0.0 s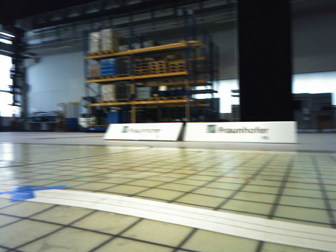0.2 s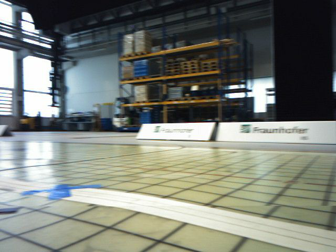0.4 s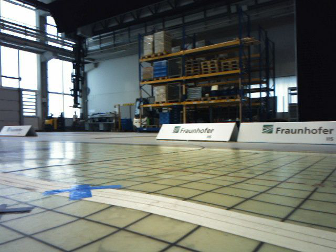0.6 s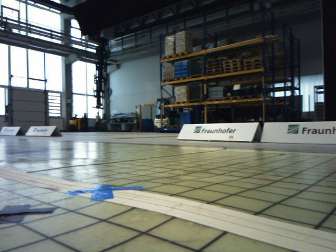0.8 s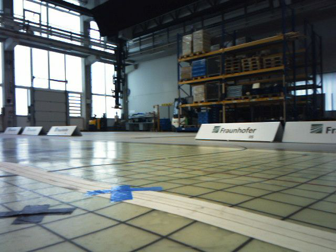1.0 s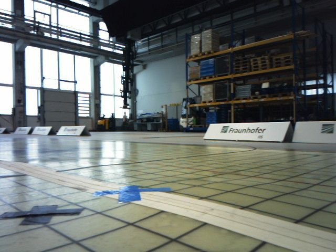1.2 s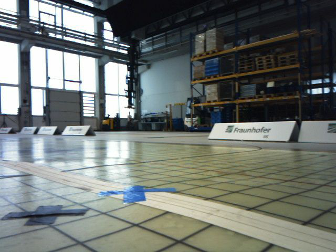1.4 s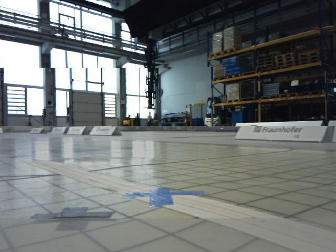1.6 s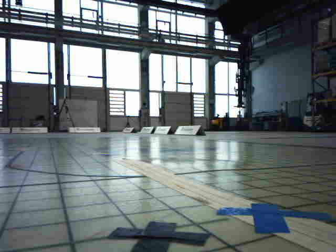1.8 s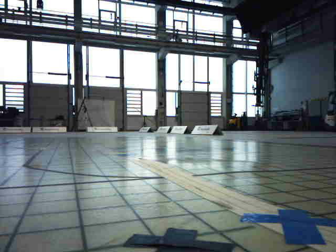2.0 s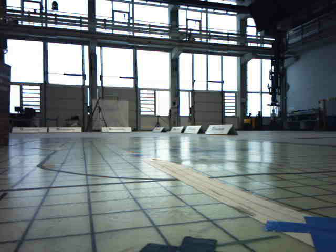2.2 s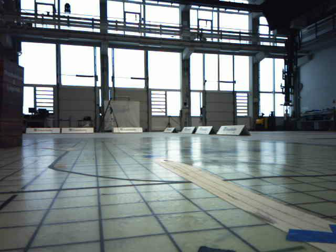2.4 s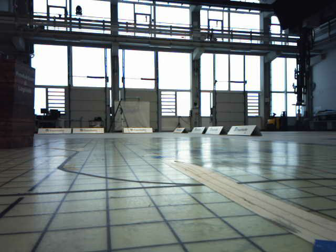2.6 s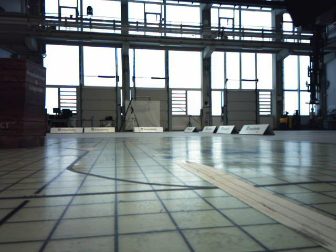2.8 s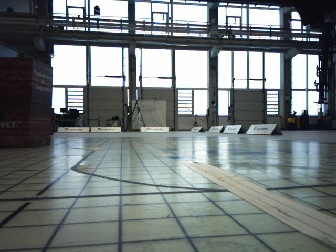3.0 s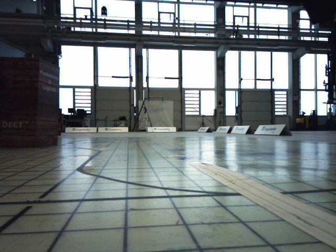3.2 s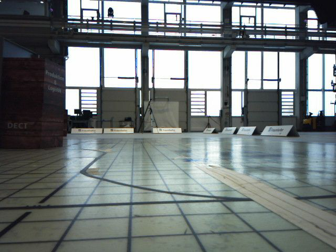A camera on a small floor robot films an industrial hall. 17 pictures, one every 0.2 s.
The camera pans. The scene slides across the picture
to the right.
The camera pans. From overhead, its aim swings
counterclockwise.
0.0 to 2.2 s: The camera swings to its left by about 50 degrees, and the scene slides to the right. It travels forward, about 0.4 m.
2.2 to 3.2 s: The camera travels forward, about 0.2 m, so what stands in front looms larger.
The film runs forward here.
